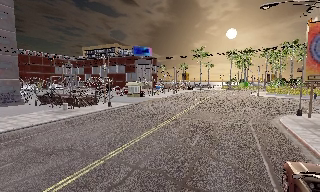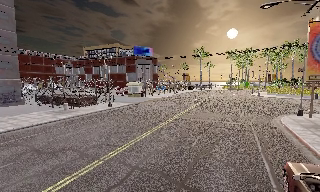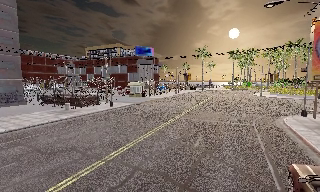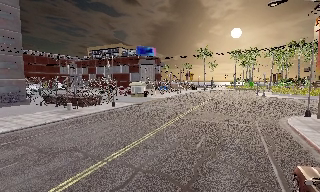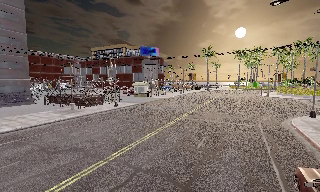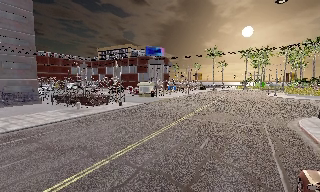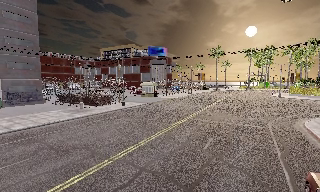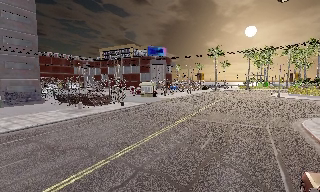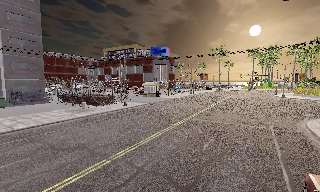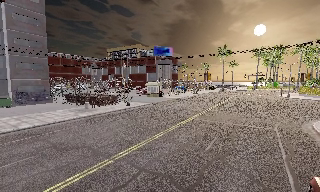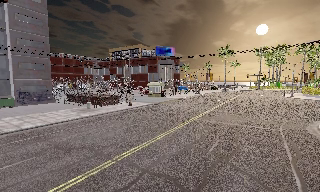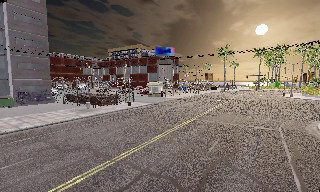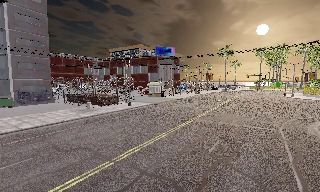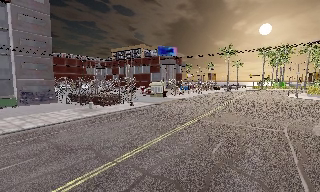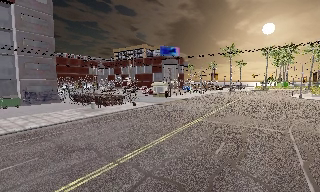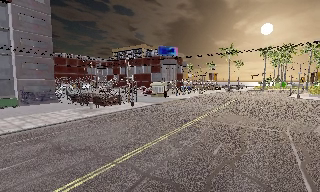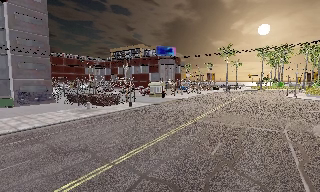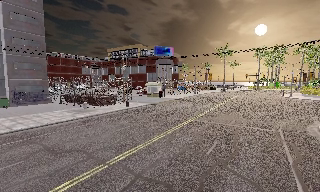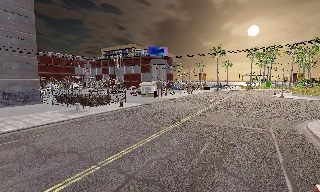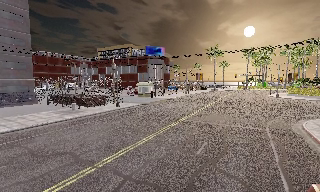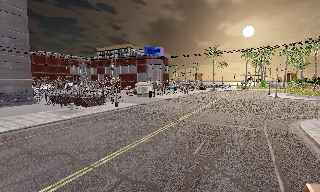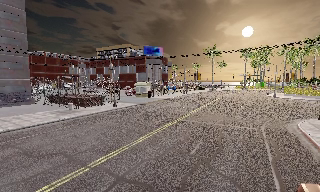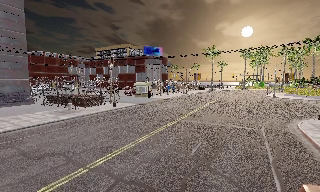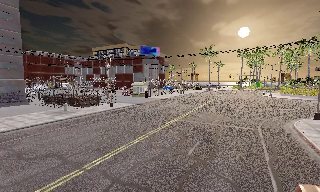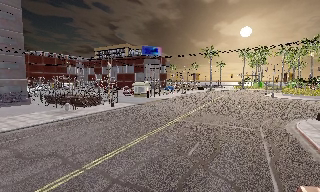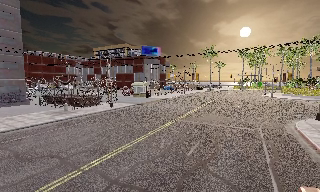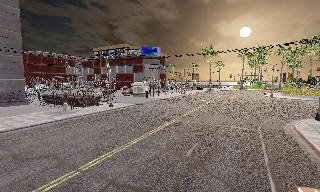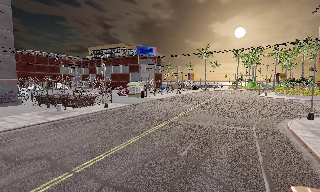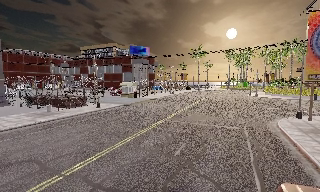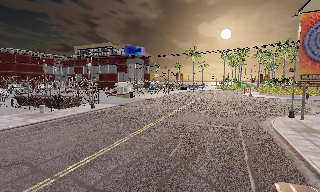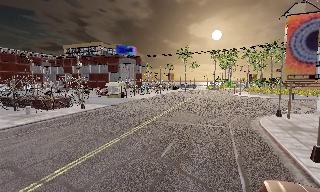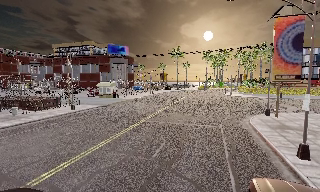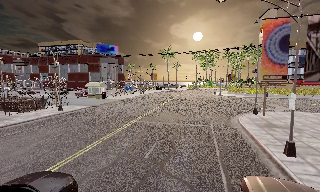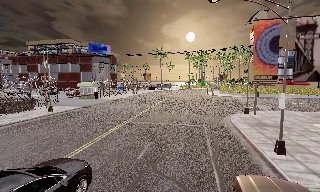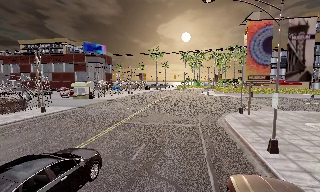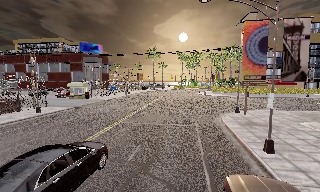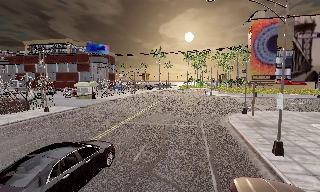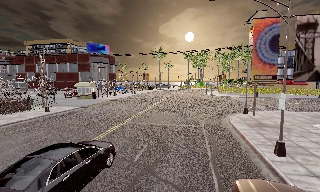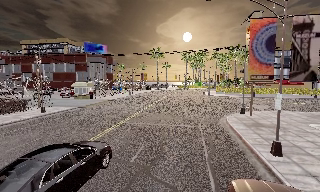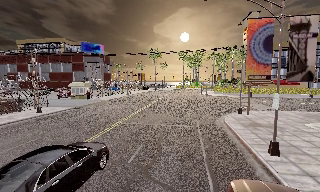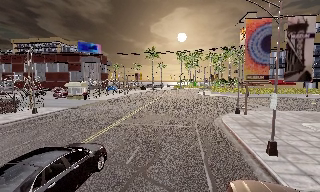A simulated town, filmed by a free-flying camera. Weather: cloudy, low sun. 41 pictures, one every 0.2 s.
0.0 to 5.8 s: The camera travels to its right and forward, about 2 m, so close, fixed things drift to the left.
5.8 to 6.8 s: The camera pans to its right, which is clockwise from overhead, by about 15 degrees.
6.8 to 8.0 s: The camera shifts only a little, or ends up much as it began.
The film runs forward here.
